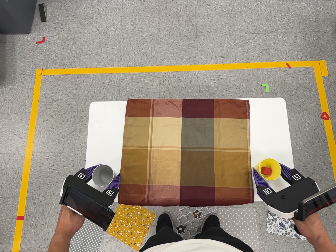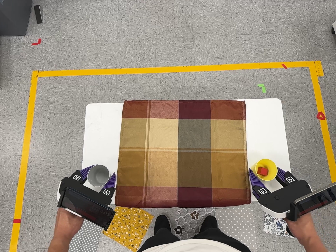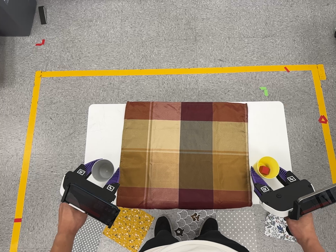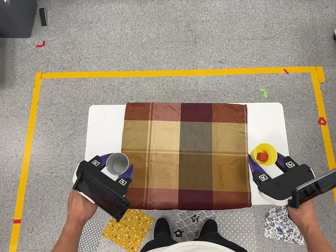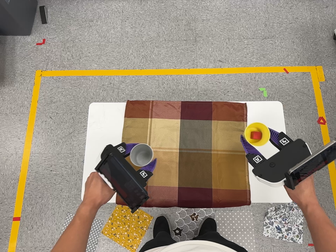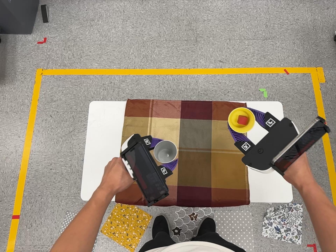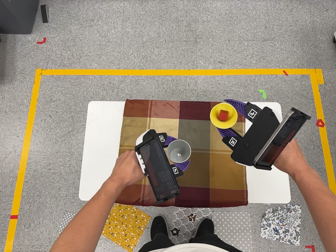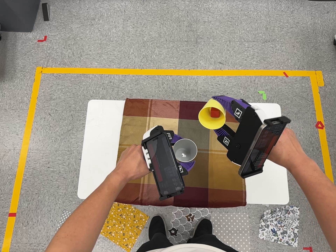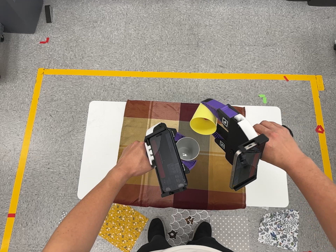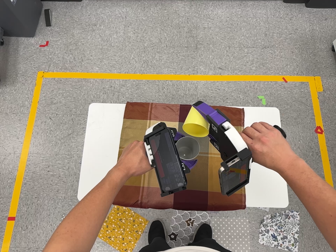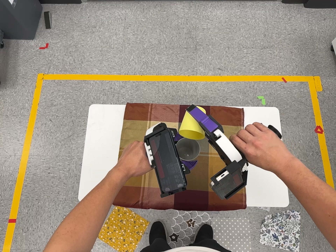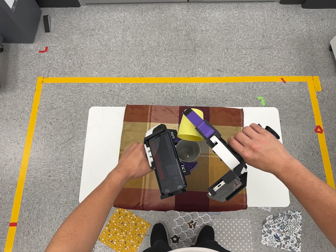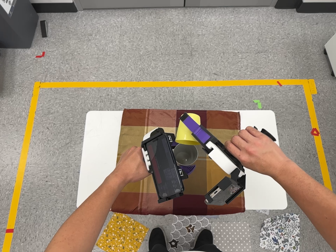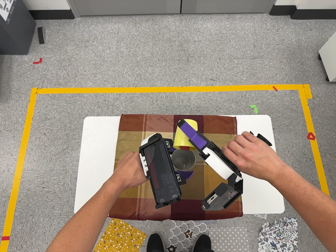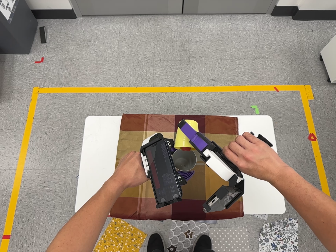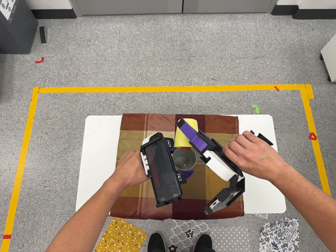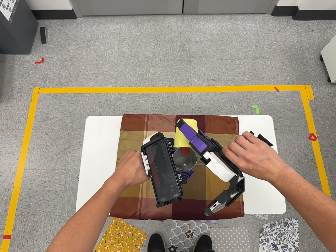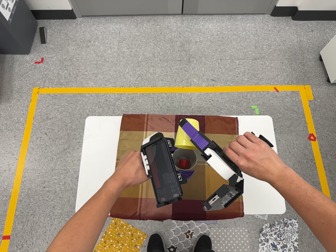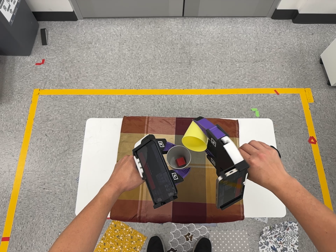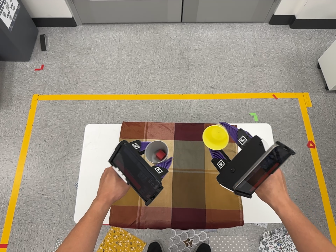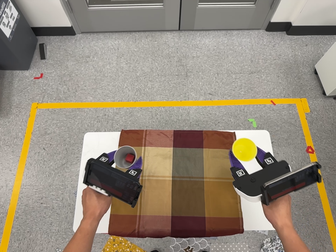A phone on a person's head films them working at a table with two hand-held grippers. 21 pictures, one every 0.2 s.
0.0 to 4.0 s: The camera travels backward, about 5 cm, so what stands in front gets smaller. Its aim tips toward the top of its view by about 10 degrees, and the scene shifts downward.
The film runs forward here.
